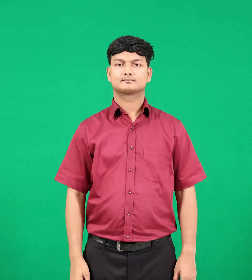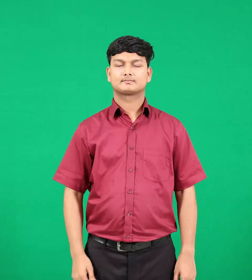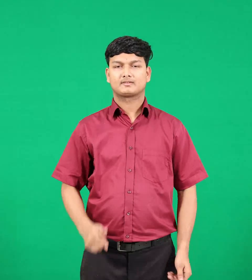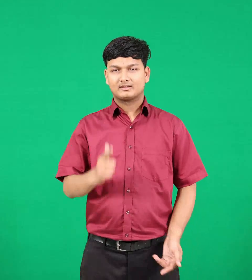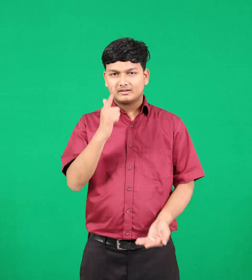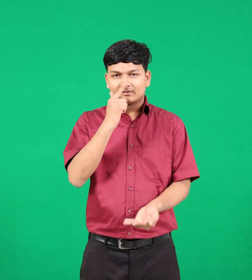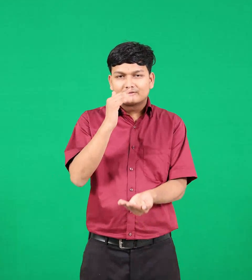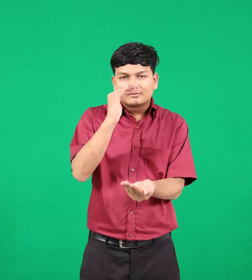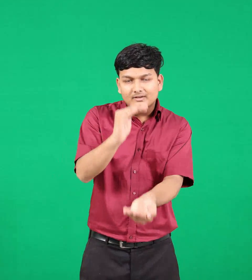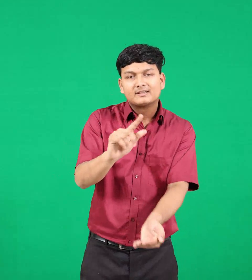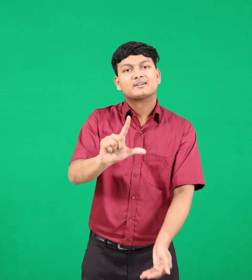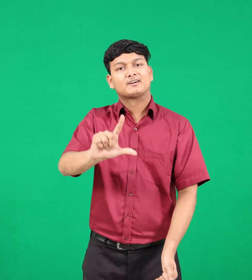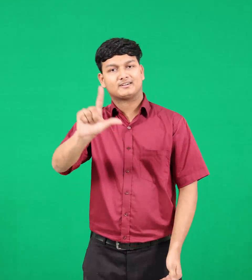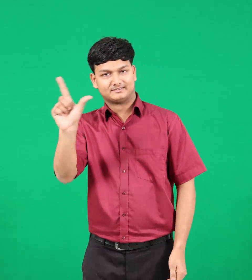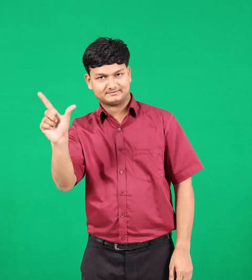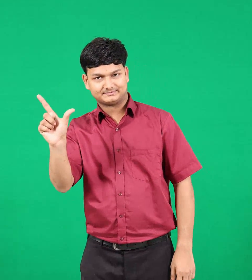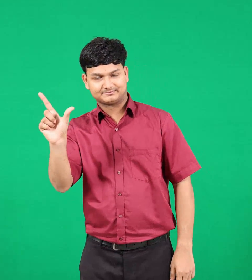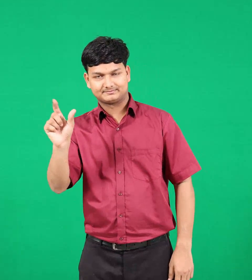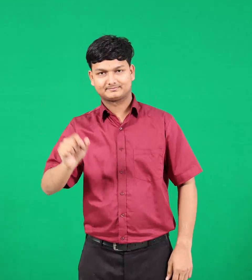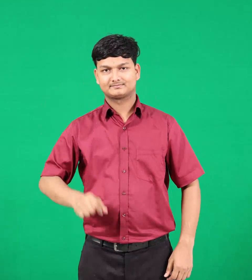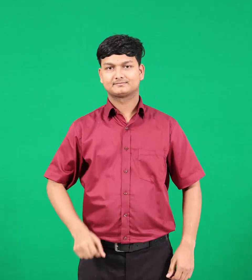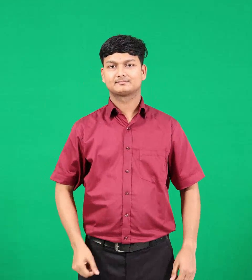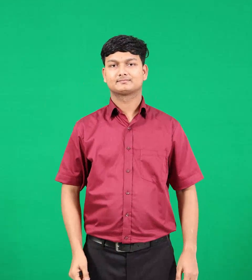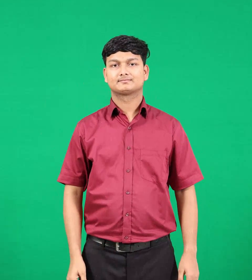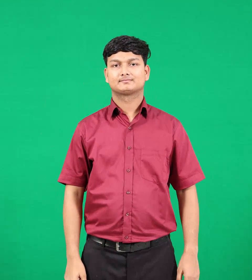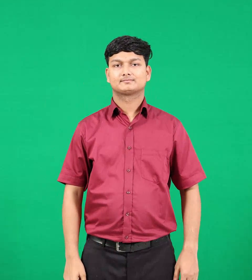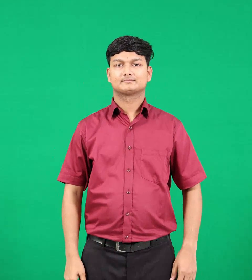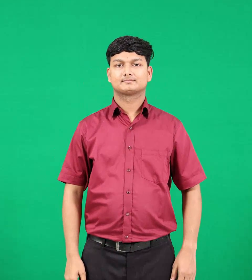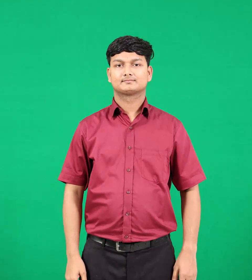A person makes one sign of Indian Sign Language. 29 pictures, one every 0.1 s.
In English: daughter-in-law
